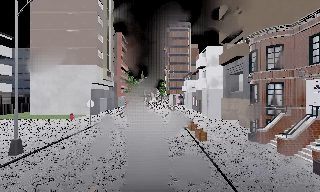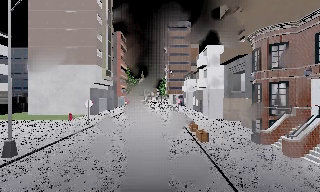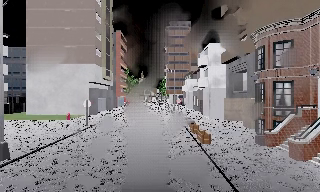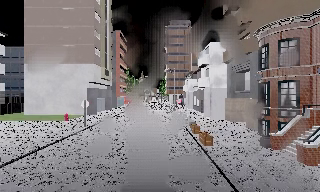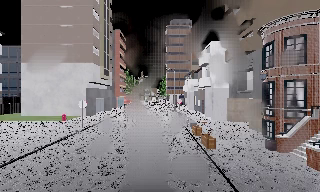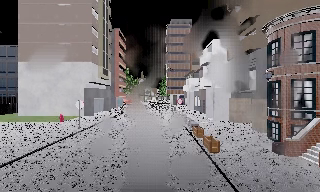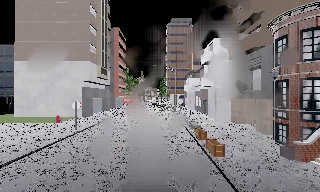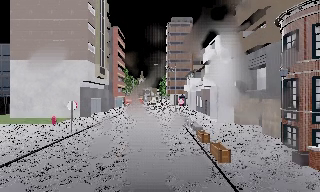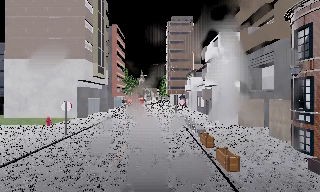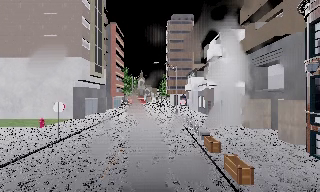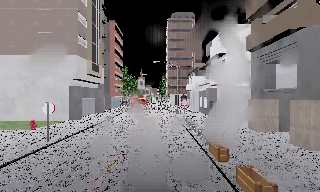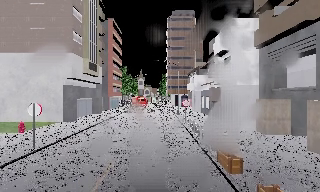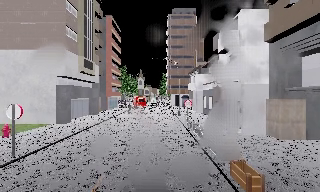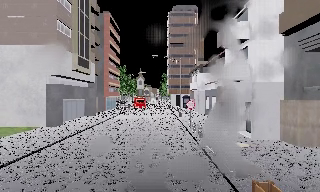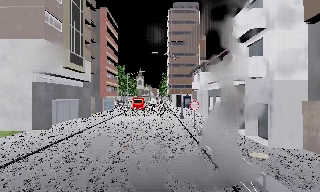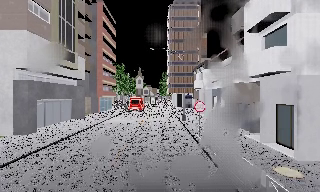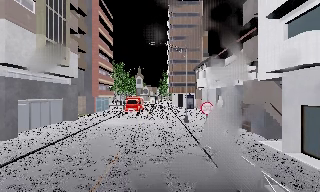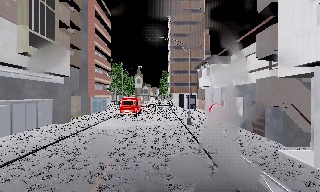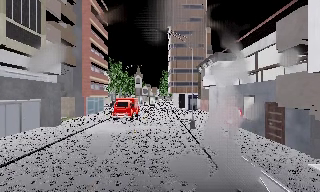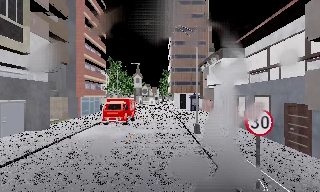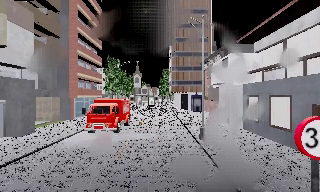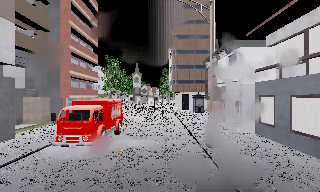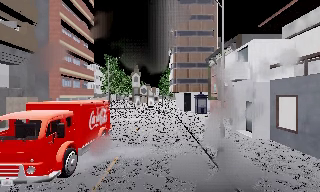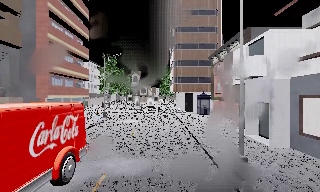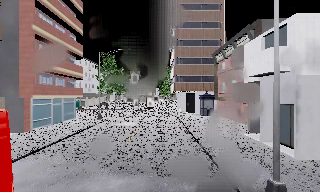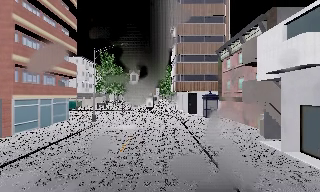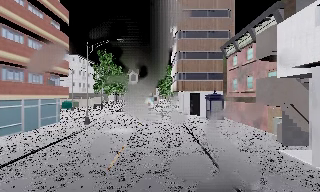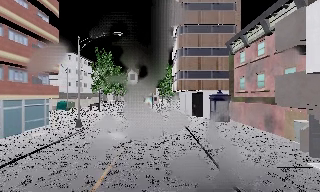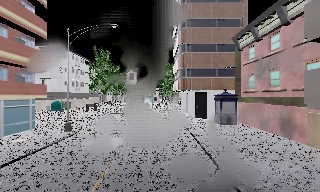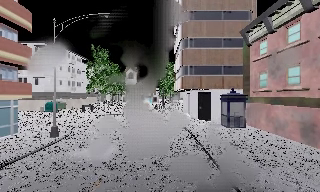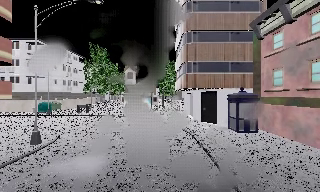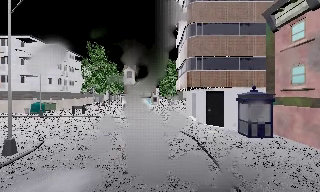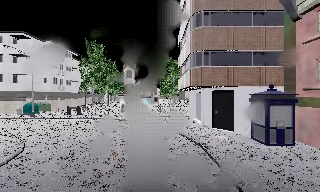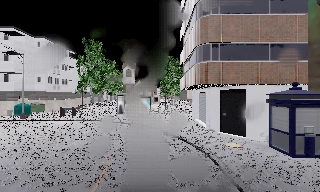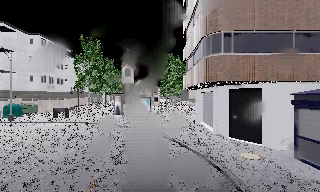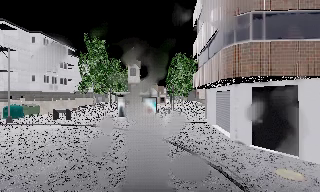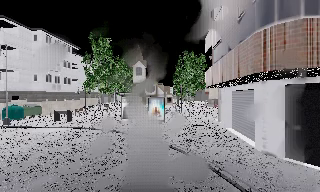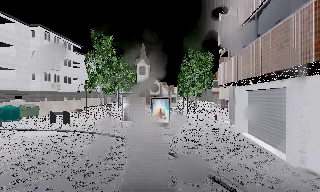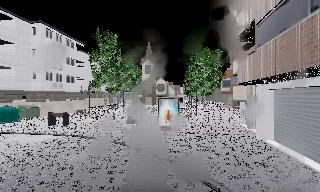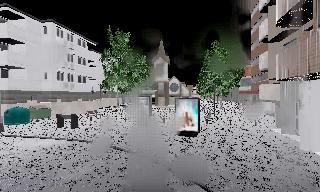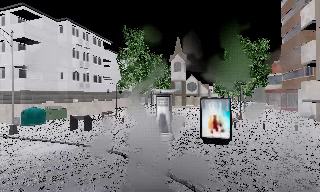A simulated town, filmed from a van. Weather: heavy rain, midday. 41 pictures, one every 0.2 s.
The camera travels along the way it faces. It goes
forward.
0.0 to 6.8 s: The camera travels forward, about 40 m, so what stands in front looms larger. It gains speed.
6.8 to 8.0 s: The camera pans to its left, which is counterclockwise from overhead, by about 15 degrees. It travels forward, about 9 m, so what stands in front looms larger.
The film runs forward here.
